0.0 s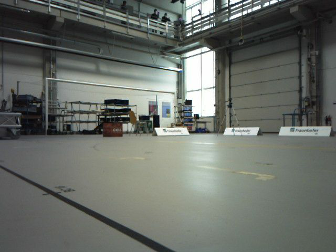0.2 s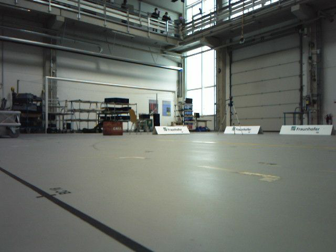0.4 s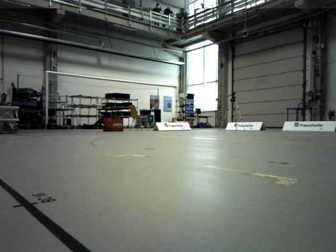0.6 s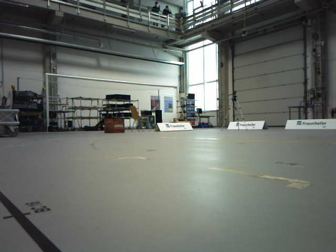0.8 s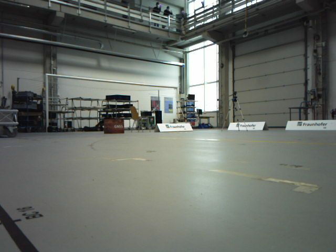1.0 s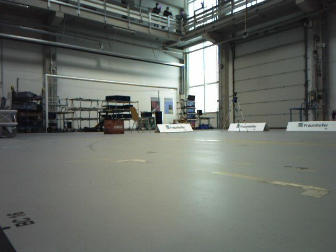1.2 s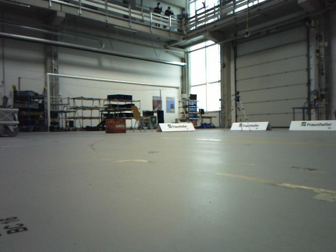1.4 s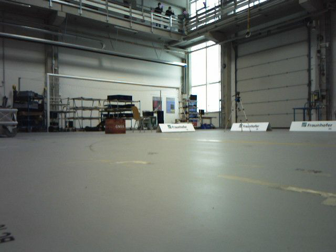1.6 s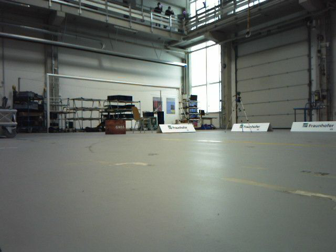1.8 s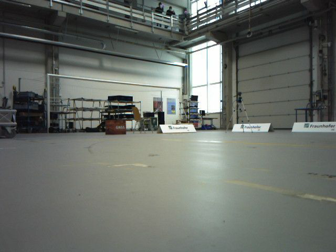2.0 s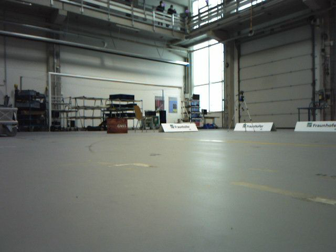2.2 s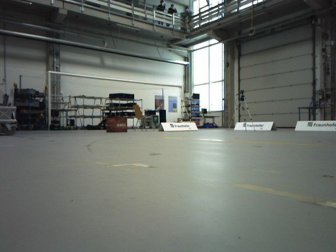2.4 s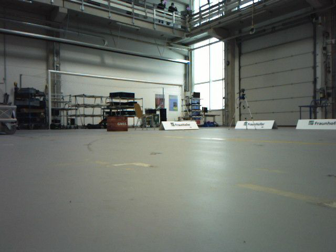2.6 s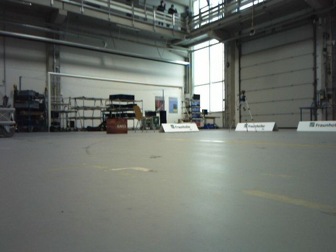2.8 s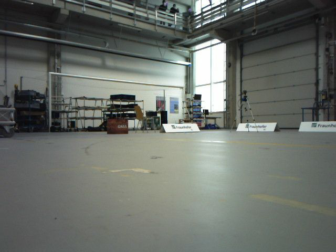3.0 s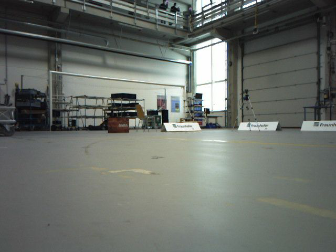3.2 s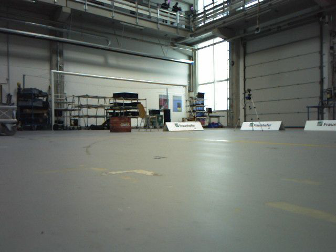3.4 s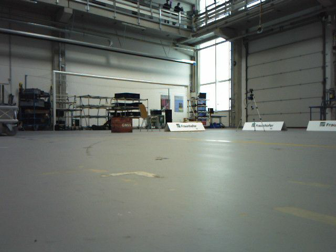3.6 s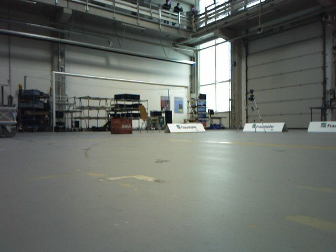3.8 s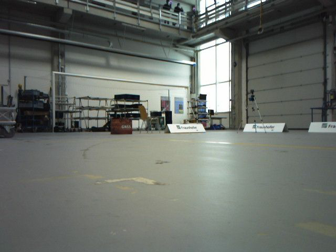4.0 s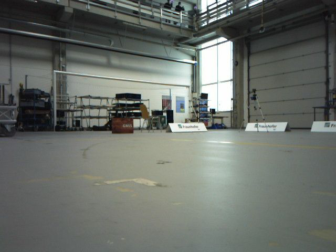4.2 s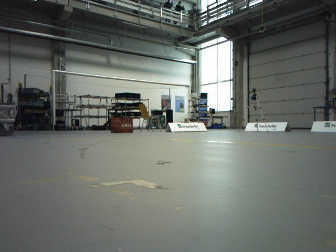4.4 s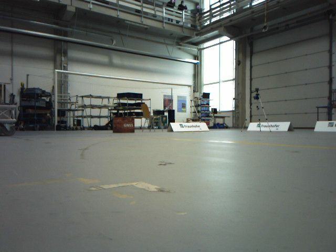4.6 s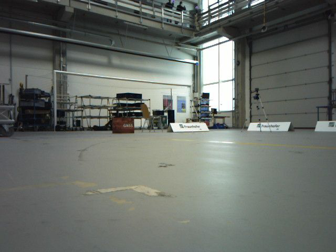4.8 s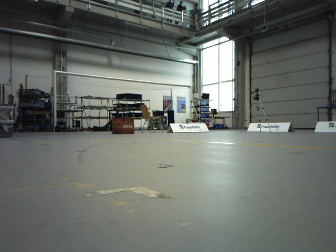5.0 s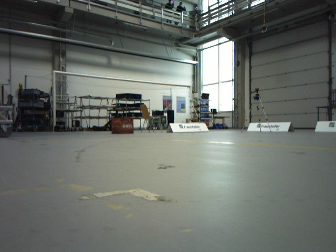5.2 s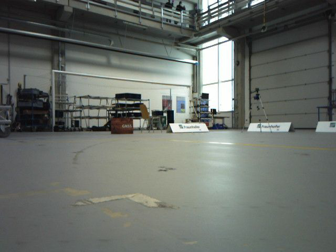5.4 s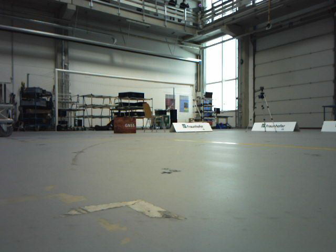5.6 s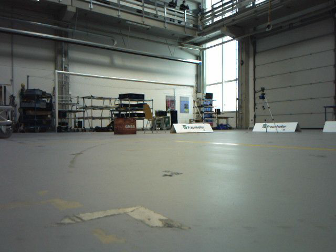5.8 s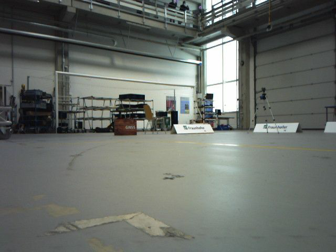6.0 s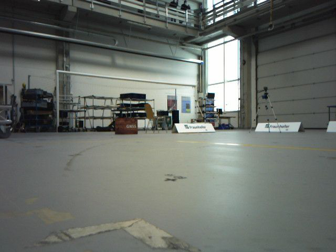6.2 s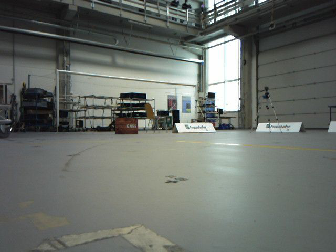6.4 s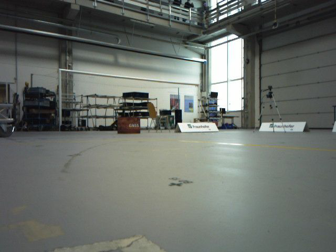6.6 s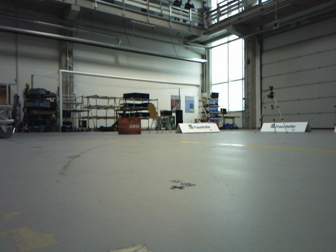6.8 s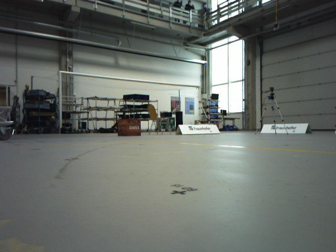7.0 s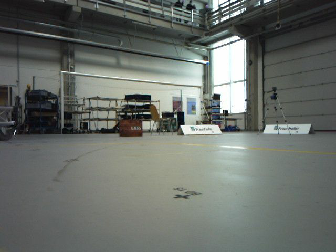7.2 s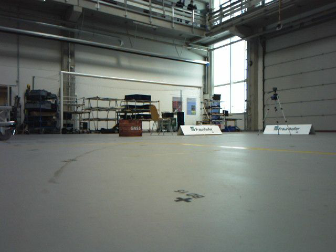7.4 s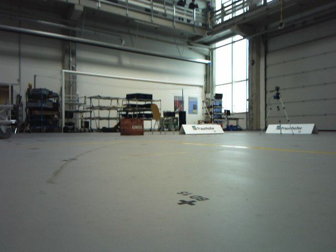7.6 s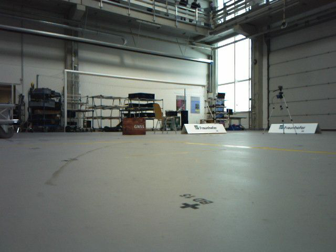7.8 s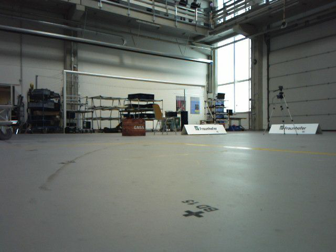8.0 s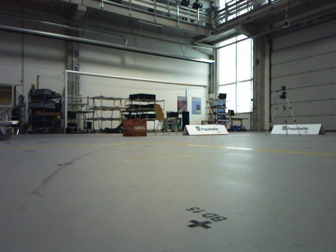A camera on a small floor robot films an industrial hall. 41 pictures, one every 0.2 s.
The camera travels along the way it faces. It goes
forward.
0.0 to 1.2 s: The camera travels forward, about 0.3 m, so what stands in front looms larger. It loses speed.
1.2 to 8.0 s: The camera travels forward, about 1.4 m, so what stands in front looms larger.
The film runs forward here.
